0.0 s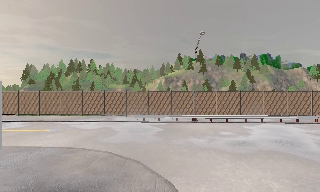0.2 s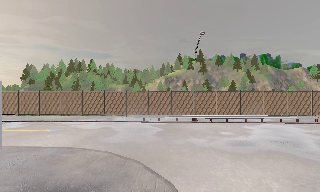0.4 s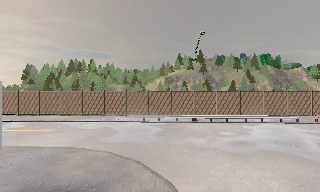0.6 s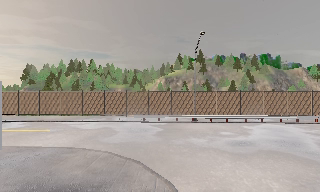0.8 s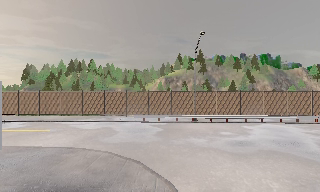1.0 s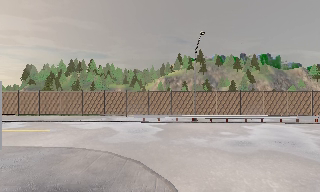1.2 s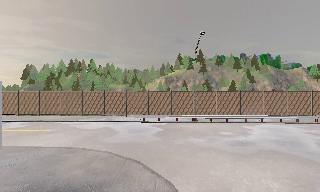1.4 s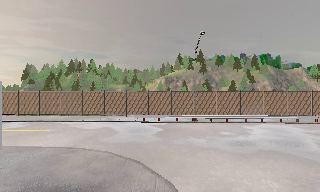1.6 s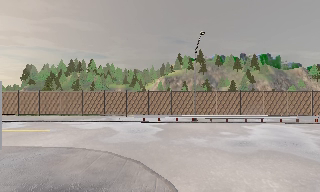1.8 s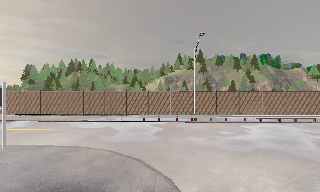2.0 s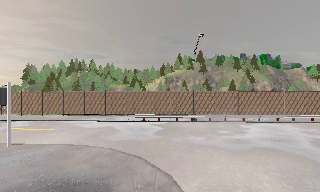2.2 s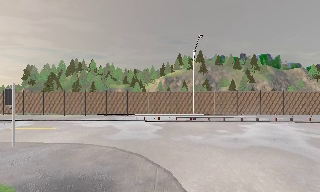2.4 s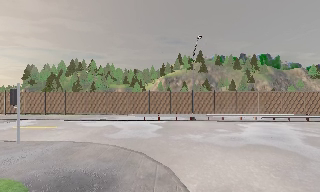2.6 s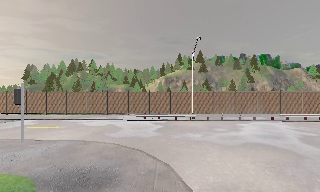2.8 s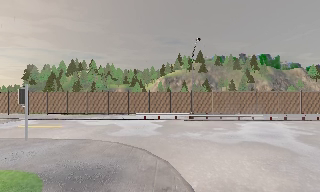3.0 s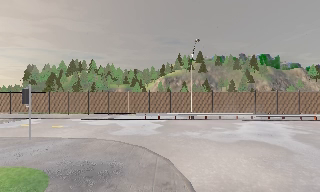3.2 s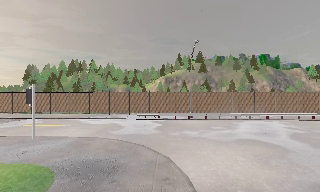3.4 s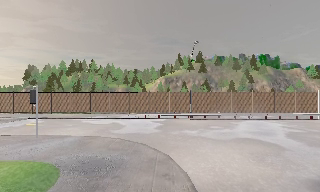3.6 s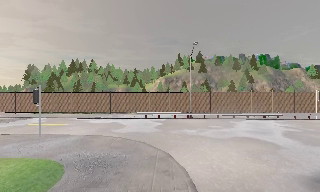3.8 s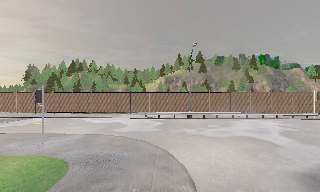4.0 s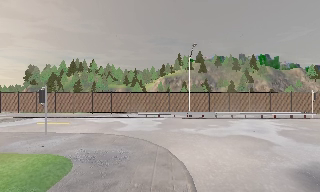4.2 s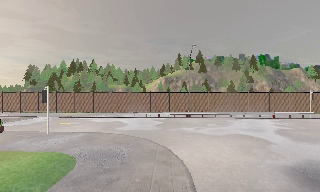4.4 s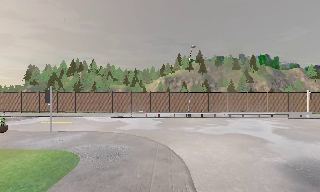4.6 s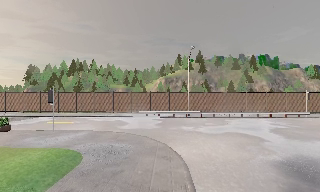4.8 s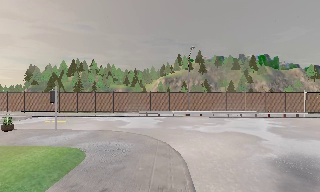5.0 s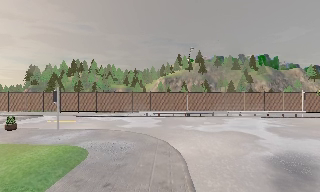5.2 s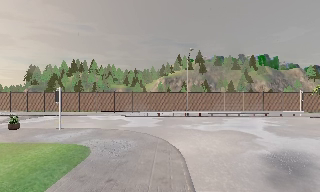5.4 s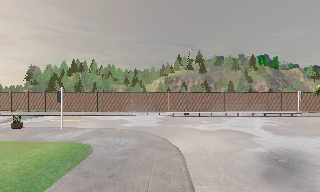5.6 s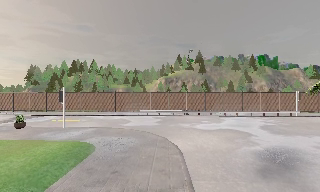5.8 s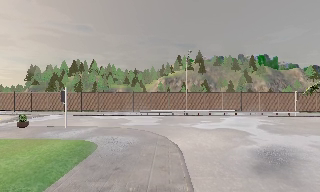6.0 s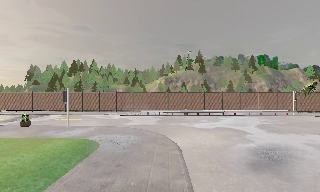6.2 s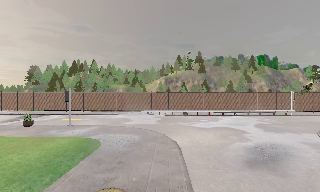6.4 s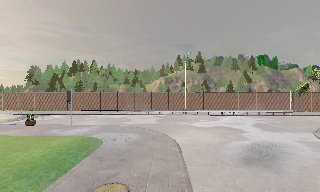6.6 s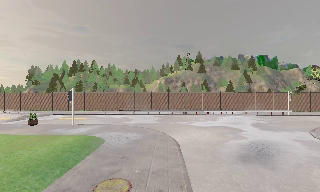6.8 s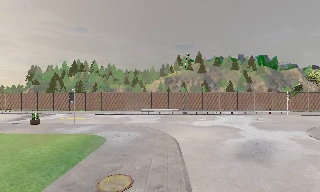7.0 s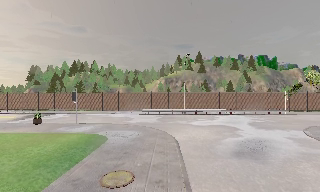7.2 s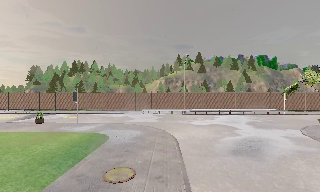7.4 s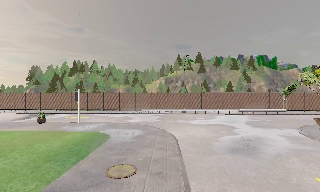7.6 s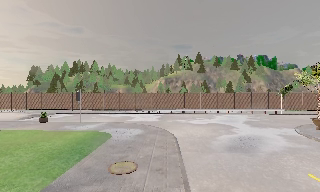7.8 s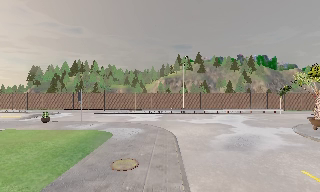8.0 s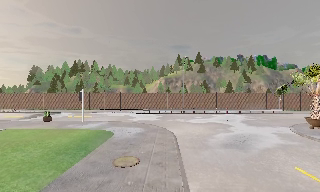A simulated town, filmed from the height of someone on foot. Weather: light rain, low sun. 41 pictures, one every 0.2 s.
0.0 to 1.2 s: The camera keeps its place and its aim.
1.2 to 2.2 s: The camera travels backward, about 0.5 m, so what stands in front gets smaller. It gains speed.
2.2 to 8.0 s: The camera travels backward, about 7 m, so what stands in front gets smaller.
The film runs backward here.
